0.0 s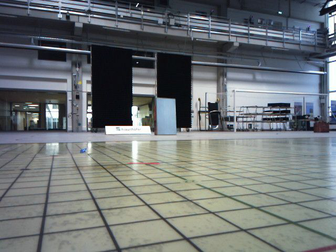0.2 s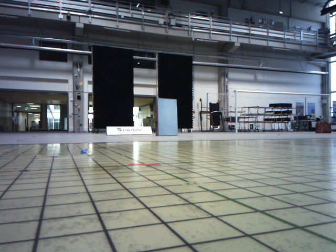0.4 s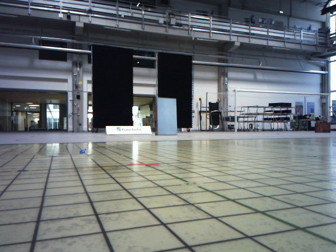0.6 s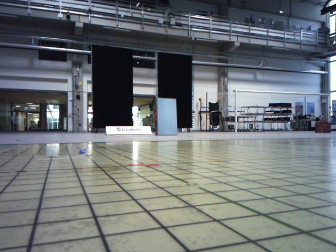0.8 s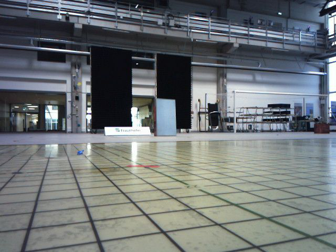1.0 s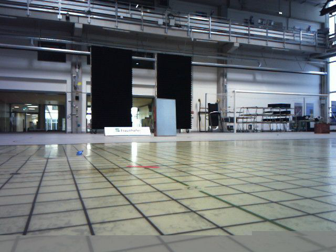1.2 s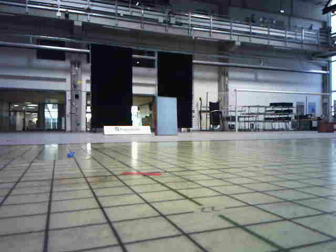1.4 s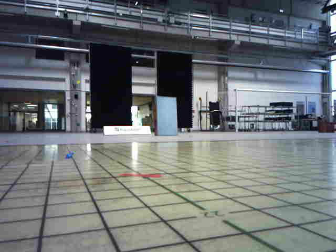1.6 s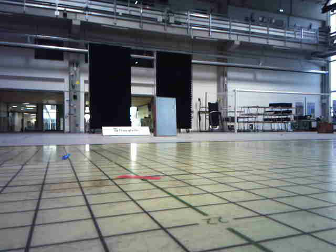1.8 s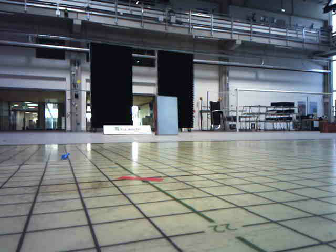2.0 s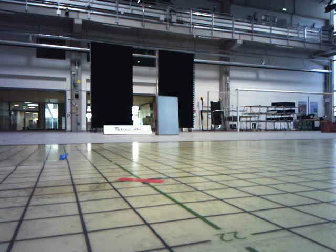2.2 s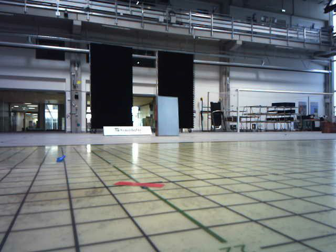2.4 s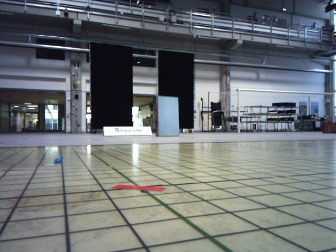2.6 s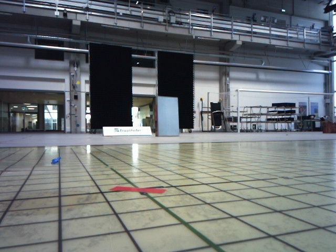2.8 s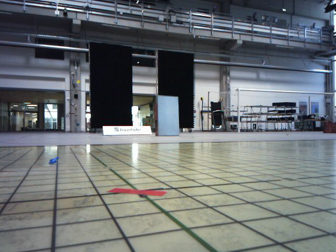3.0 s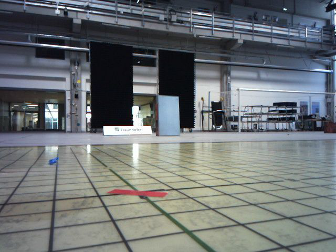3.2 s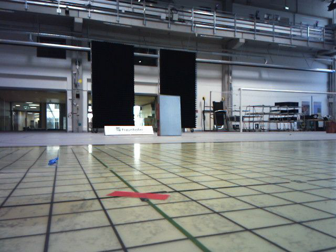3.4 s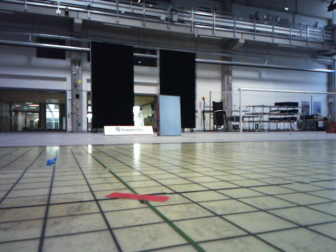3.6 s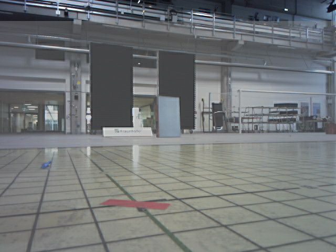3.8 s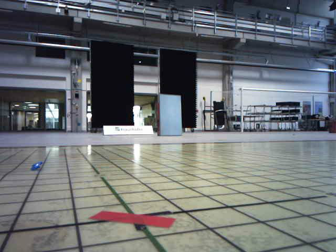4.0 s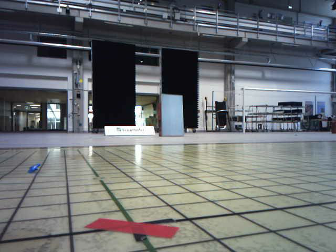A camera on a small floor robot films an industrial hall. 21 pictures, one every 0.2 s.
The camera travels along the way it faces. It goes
forward.
0.0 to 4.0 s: The camera travels forward, about 0.8 m, so what stands in front looms larger.
The film runs forward here.
